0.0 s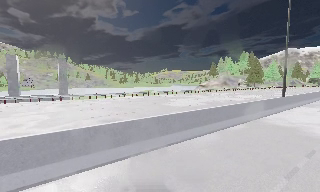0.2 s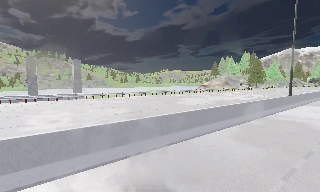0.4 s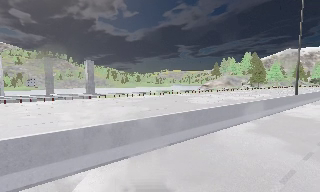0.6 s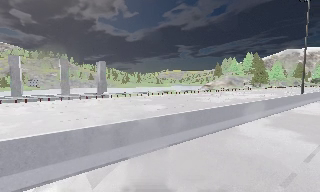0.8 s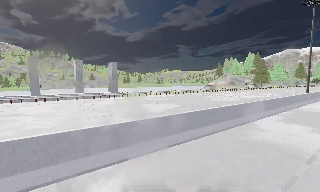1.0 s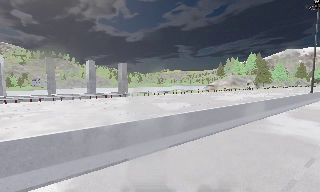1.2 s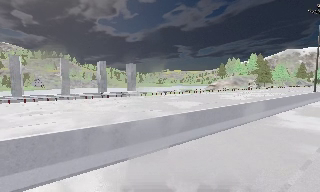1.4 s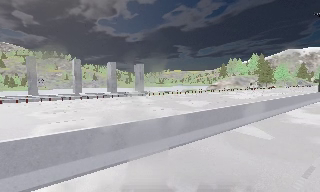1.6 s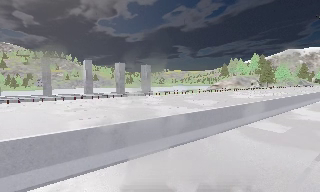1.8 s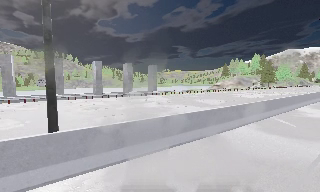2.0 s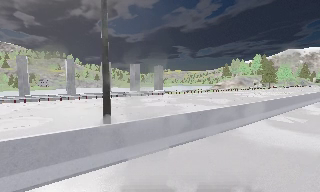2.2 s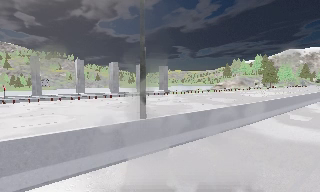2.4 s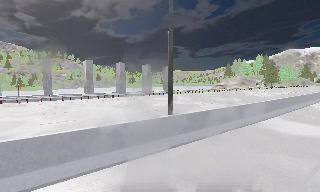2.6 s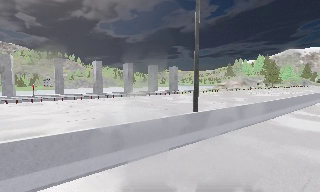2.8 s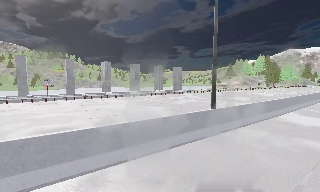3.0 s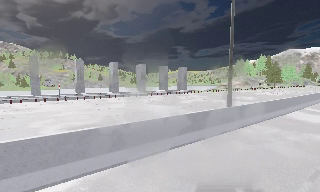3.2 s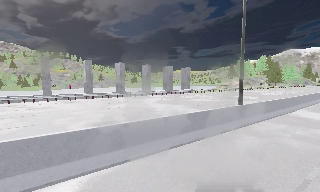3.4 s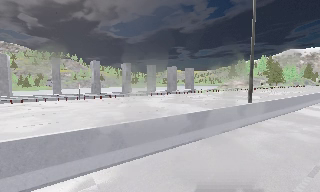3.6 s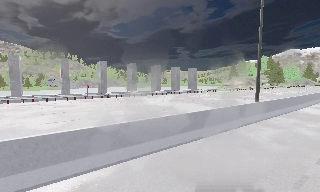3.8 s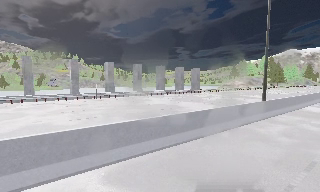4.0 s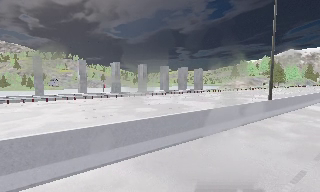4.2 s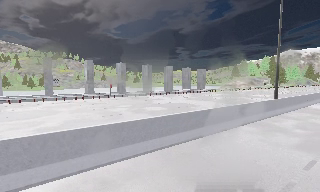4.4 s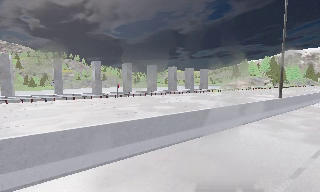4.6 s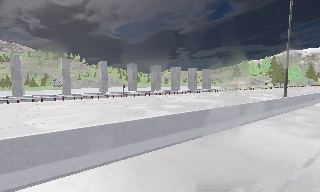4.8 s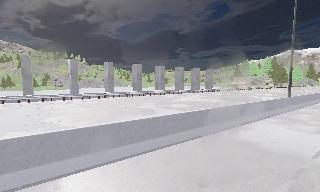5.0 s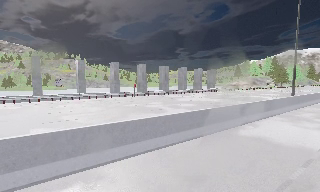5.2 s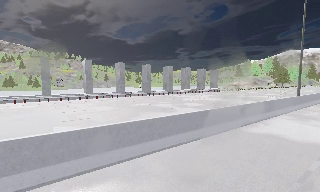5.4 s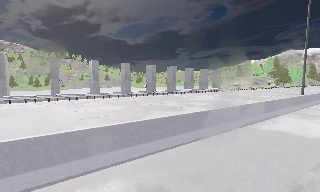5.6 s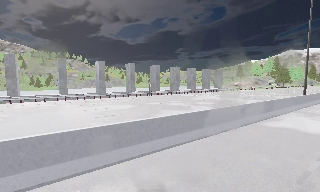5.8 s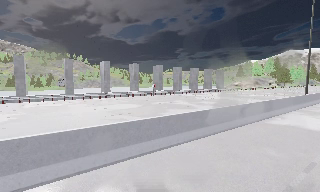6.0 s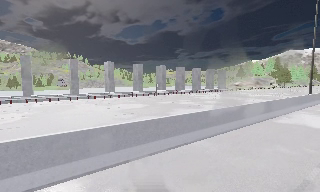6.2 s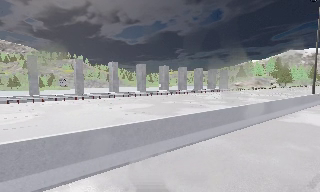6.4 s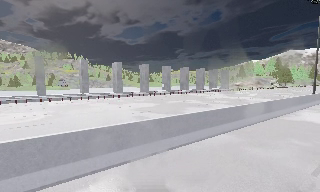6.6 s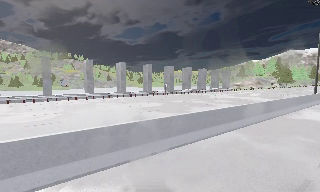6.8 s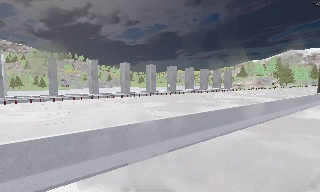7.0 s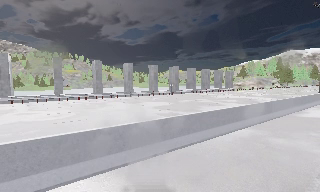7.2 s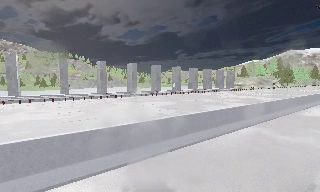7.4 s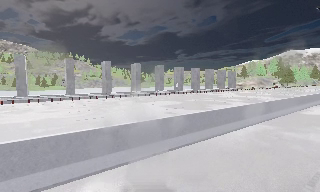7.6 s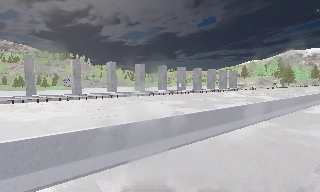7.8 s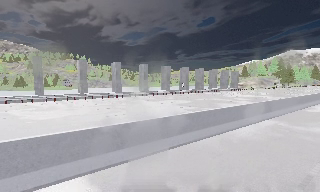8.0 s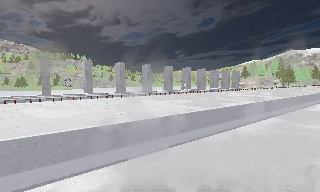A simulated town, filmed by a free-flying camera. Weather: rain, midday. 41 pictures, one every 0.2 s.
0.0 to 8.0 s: The camera travels to its left and backward, about 45 m, so close, fixed things drift to the right. It loses speed.
The film runs backward here.
